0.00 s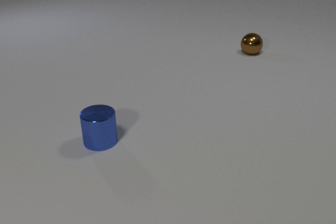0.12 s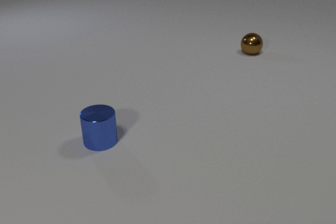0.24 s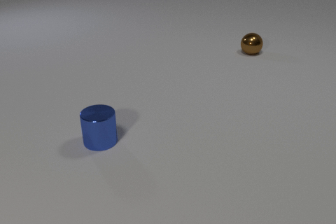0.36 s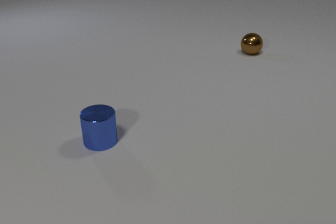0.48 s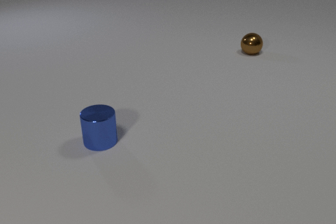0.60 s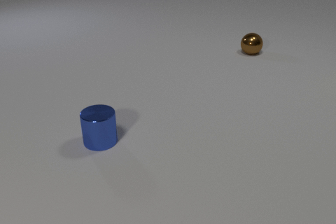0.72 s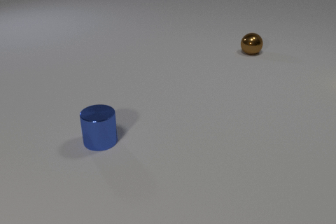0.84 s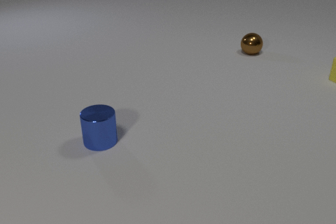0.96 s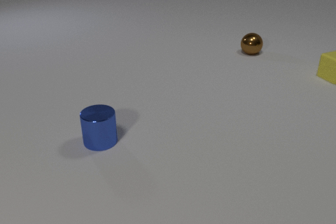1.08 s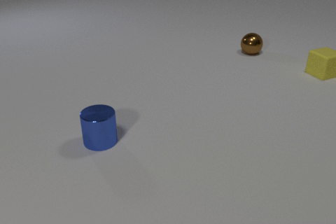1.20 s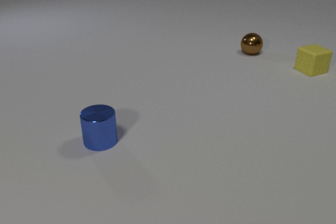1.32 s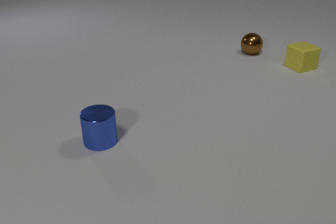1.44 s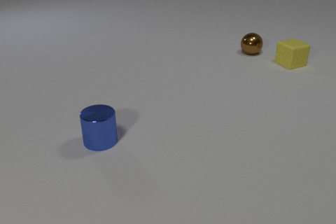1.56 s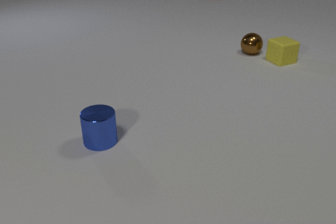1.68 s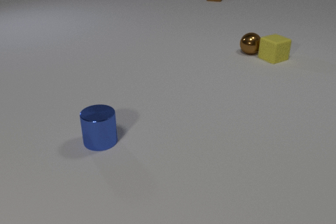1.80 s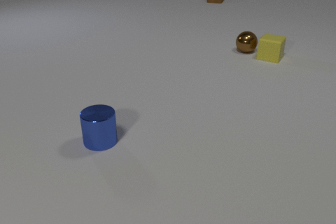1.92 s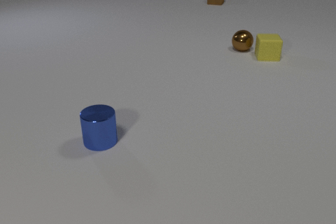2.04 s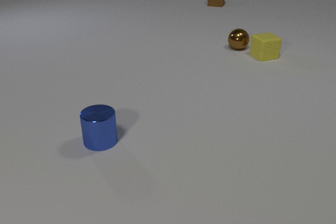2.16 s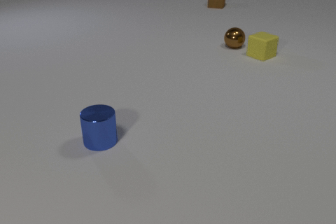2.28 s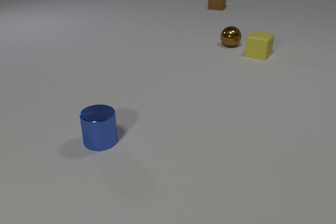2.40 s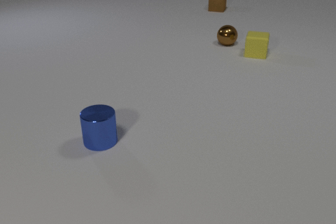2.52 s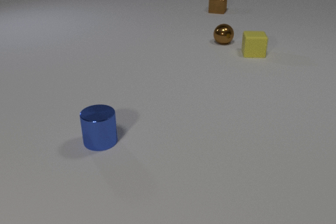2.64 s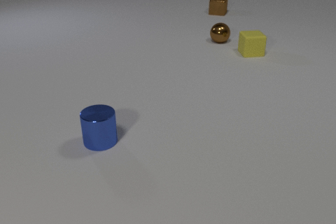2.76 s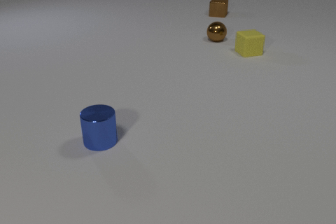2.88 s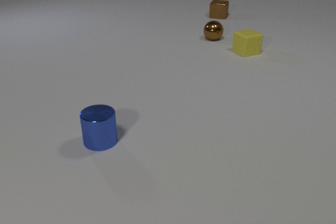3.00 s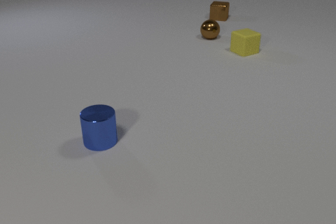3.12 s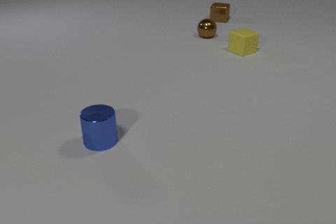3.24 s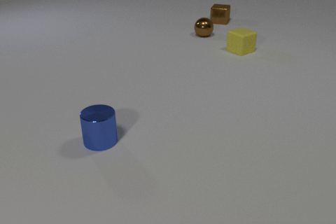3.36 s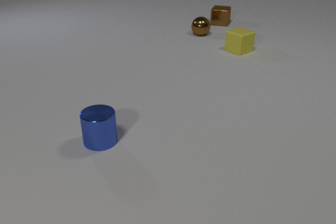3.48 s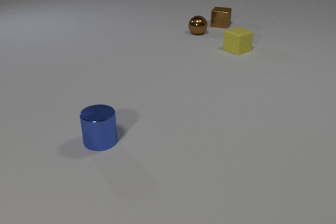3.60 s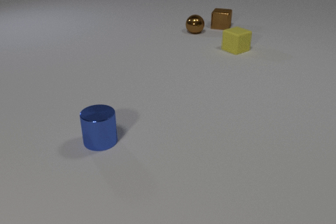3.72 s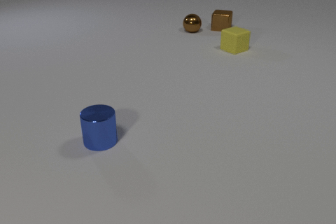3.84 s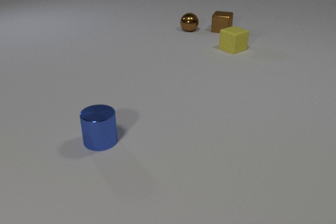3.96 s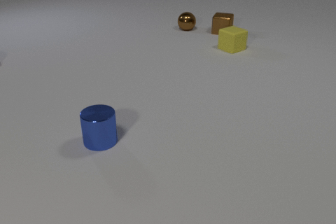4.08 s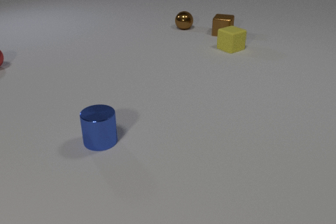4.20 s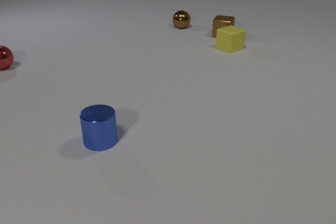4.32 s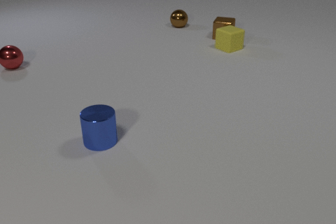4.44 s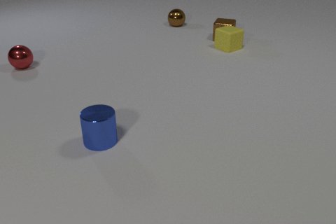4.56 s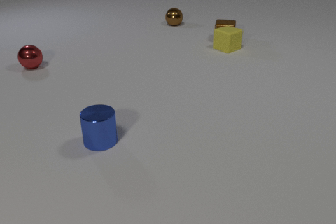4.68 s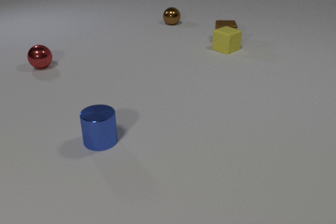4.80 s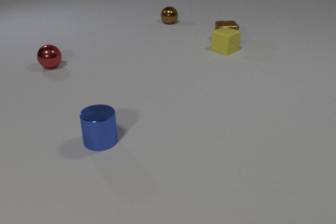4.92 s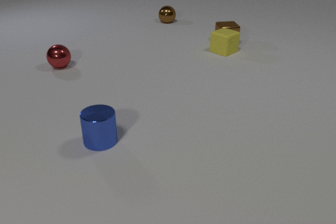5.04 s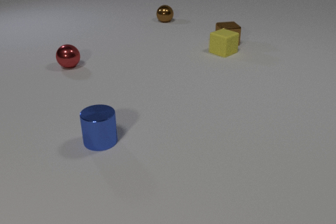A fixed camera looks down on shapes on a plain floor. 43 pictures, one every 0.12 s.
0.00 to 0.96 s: The yellow rubber cube comes in at the right edge, slides to the left.
0.96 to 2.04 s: The yellow rubber cube slides to the left and away from the camera, spins so that its near face slides to the right, counterclockwise seen from above. The brown metal sphere rolls to the left and away from the camera. The brown metal cube comes in at the top edge, slides toward the camera. The yellow rubber cube and the brown metal sphere collide.
2.04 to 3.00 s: The yellow rubber cube slides to the left and away from the camera, spins counterclockwise seen from above by about 105 degrees, its near face sliding to the right. The brown metal sphere rolls to the left and away from the camera. The brown metal cube slides toward the camera.
3.00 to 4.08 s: The yellow rubber cube slides to the left and away from the camera. The brown metal sphere rolls away from the camera and to the left. The brown metal cube slides toward the camera. The red metal sphere comes in at the left edge.
4.08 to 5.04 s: The yellow rubber cube slides toward the camera and to the left. The brown metal sphere rolls away from the camera and to the left. The brown metal cube slides toward the camera, spins counterclockwise seen from above by about 30 degrees, its near face sliding to the right. The red metal sphere rolls to the right. The yellow rubber cube and the brown metal cube collide.
Are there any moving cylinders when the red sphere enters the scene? no.
What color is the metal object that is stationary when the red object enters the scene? blue.
Are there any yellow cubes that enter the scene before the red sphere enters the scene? yes.
